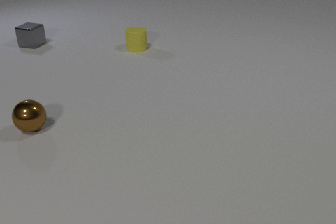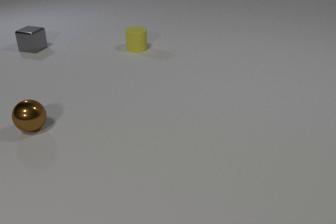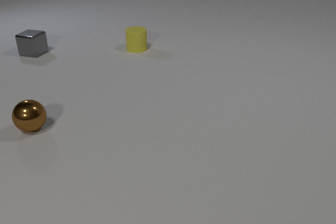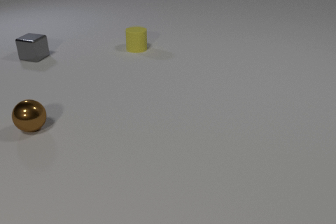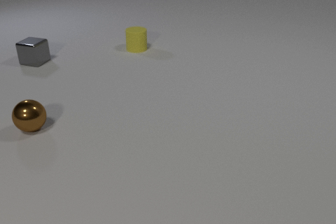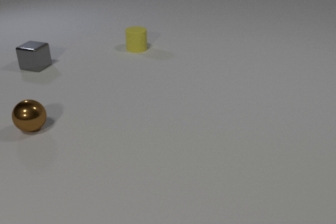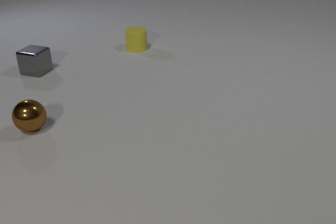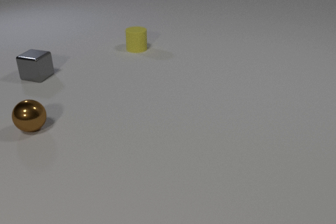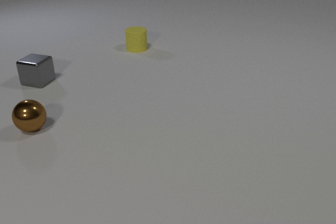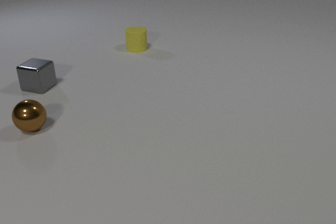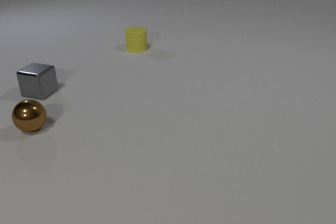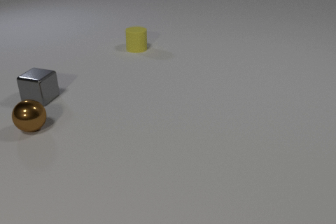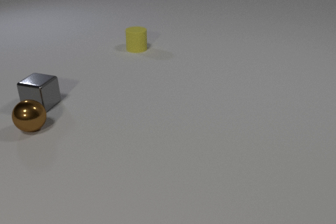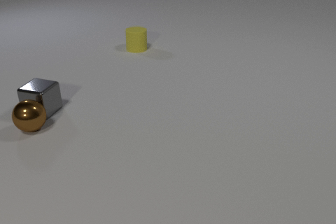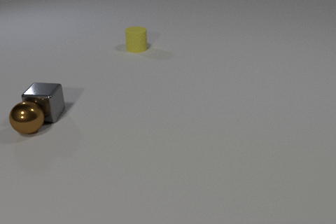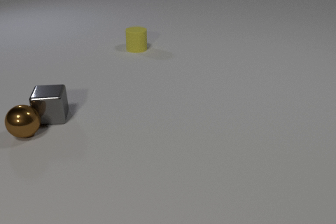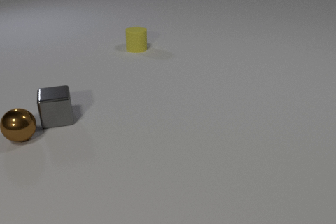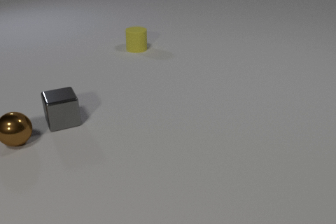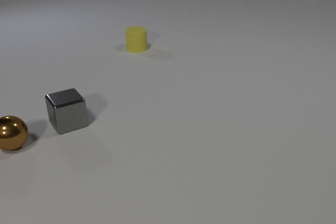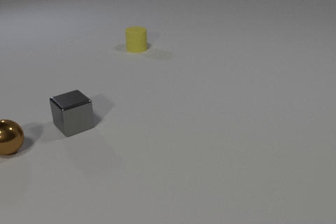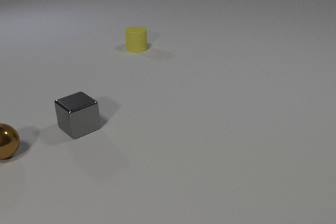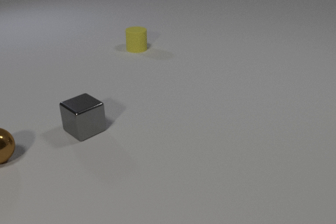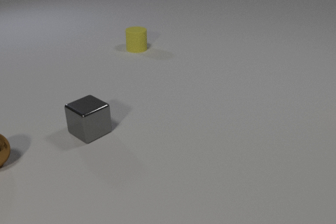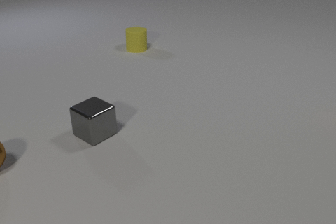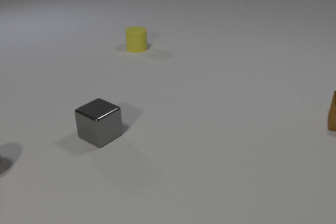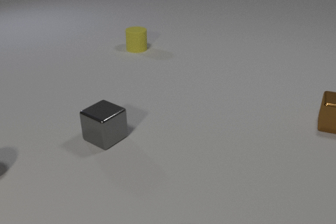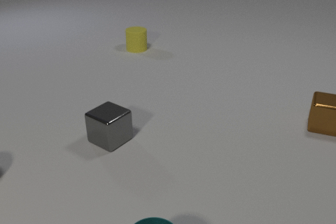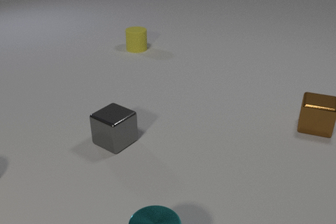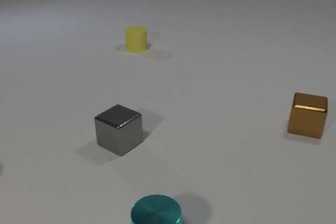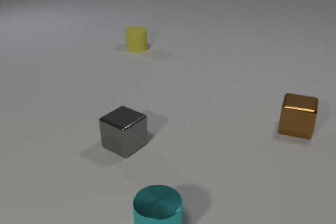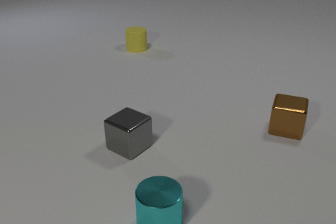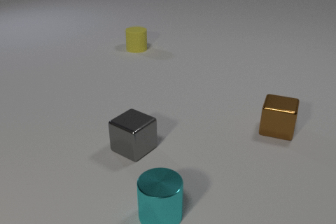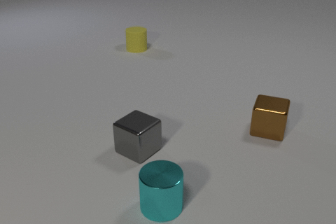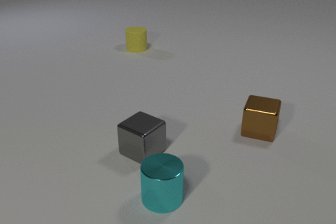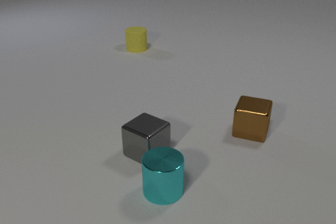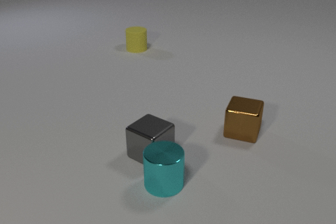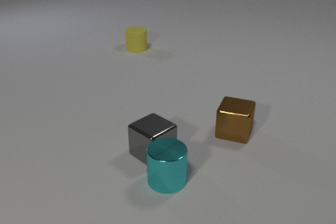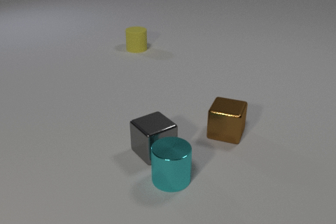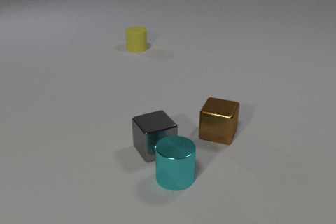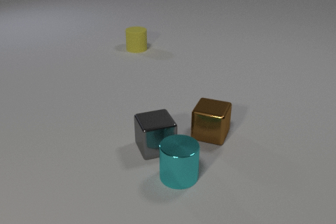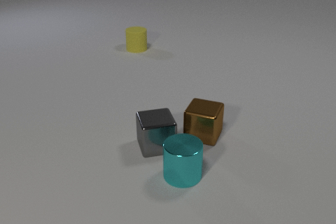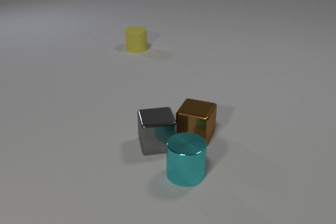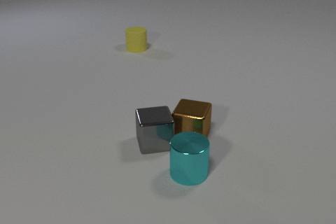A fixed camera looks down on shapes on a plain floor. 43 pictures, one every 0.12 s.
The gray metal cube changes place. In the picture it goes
toward the camera.
0.00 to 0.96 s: The gray metal cube slides toward the camera.
0.96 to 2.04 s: The gray metal cube slides toward the camera, spins counterclockwise seen from above by about 45 degrees, its near face sliding to the right. The brown metal sphere rolls toward the camera and to the left. The gray metal cube and the brown metal sphere collide.
2.04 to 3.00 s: The gray metal cube slides to the right and toward the camera, spins so that its near face slides to the right, counterclockwise seen from above. The brown metal sphere rolls toward the camera and to the left, leaves at the left edge. The brown metal cube comes in at the right edge, slides to the left and toward the camera.
3.00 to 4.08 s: The gray metal cube slides to the right and toward the camera. The cyan metal cylinder comes in at the bottom edge, slides away from the camera. The brown metal cube slides to the left and toward the camera.
4.08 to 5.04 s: The gray metal cube slides away from the camera and to the right, spins clockwise seen from above by about 45 degrees, its near face sliding to the left. The cyan metal cylinder slides away from the camera and to the right. The brown metal cube slides to the left. The gray metal cube and the cyan metal cylinder collide. The gray metal cube and the brown metal cube collide.
How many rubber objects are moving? 0.
How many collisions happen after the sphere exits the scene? 2.
Are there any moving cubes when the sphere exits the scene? yes.
